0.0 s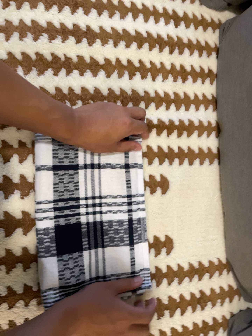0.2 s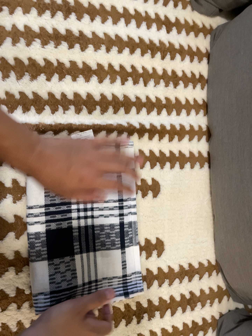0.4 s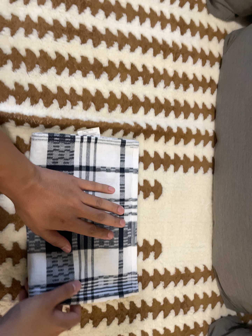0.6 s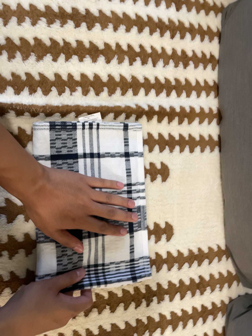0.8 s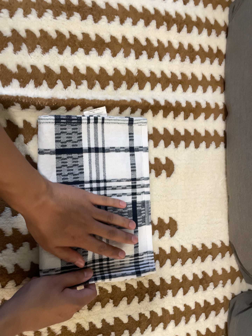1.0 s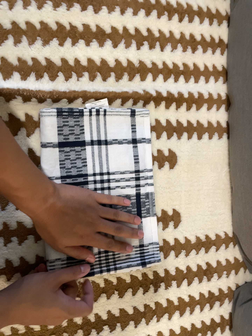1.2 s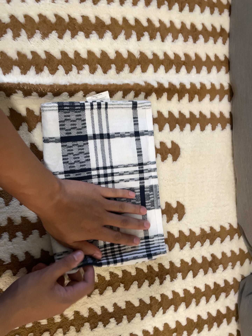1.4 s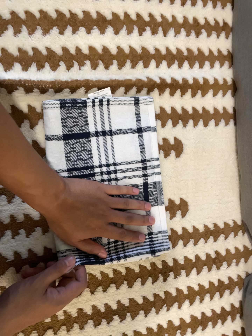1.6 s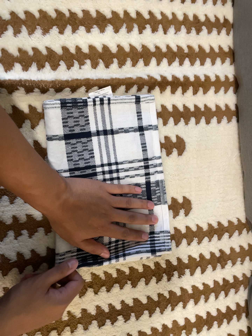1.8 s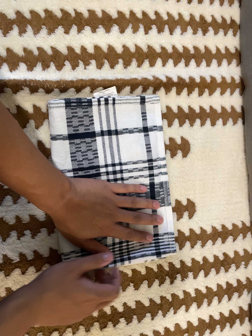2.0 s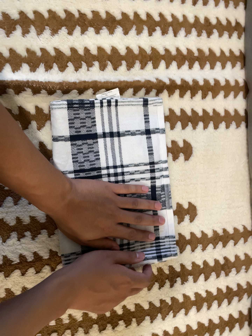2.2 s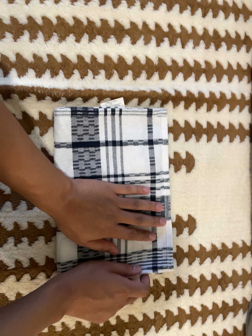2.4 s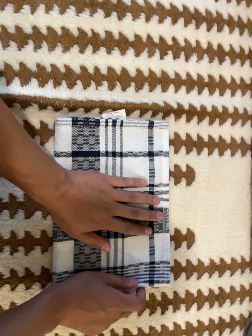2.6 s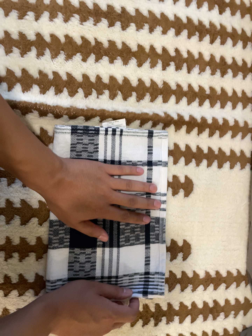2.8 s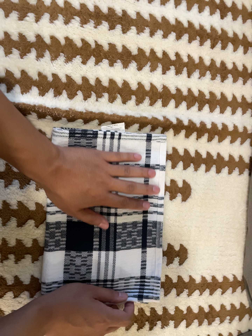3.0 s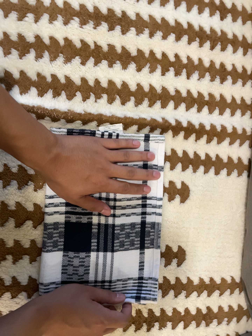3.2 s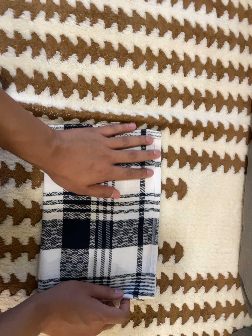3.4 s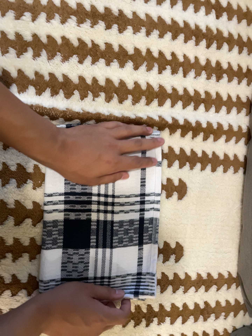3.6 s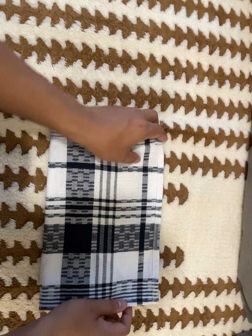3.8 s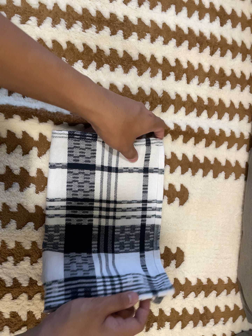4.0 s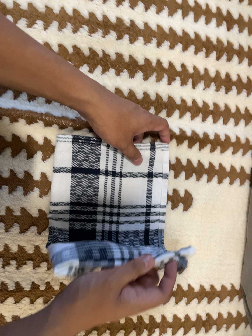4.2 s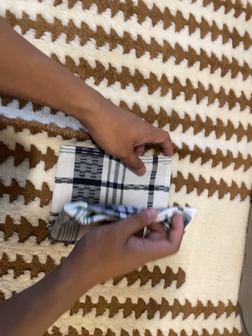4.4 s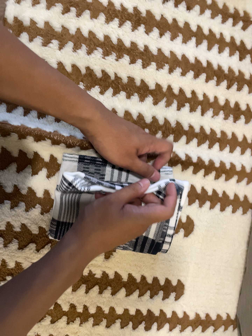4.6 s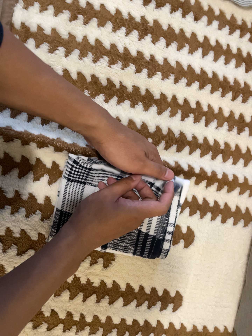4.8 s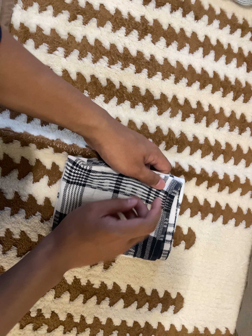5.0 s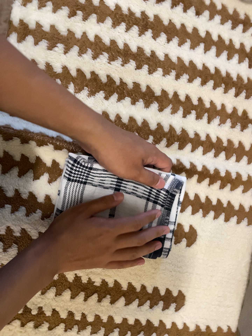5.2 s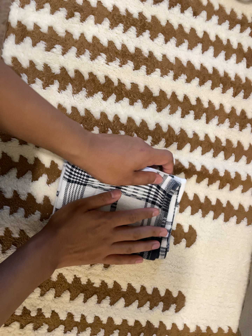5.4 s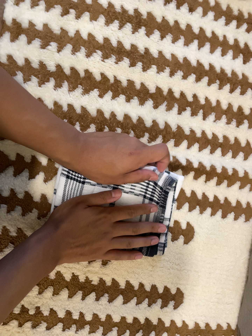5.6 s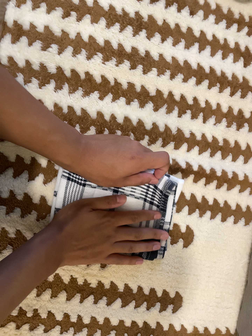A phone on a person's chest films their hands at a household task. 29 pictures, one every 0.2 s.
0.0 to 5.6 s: The camera travels toward the top of its view, about 9 cm, so close, fixed things drift downward. It rolls about its line of sight by about 15 degrees, and the scene rotates clockwise.
The film runs forward here.
